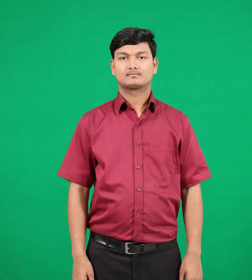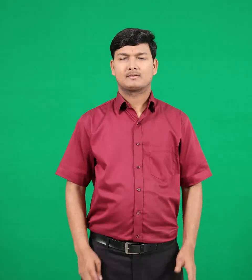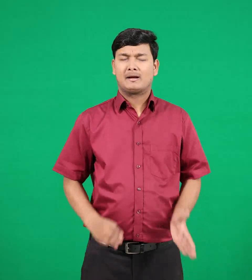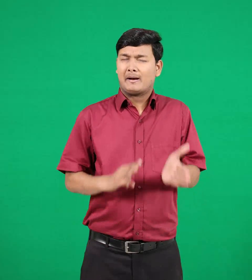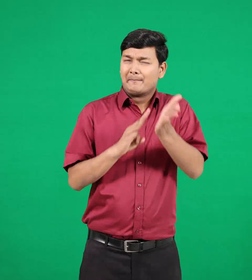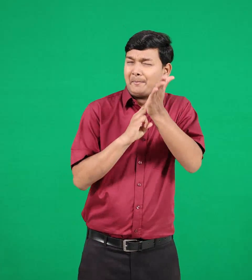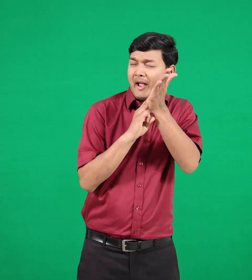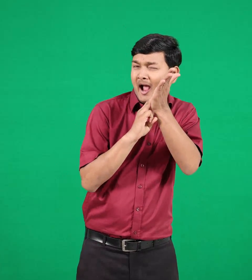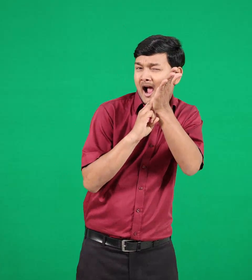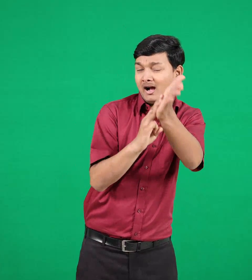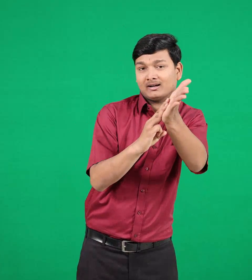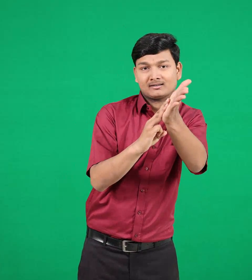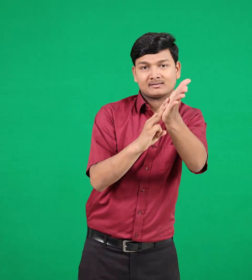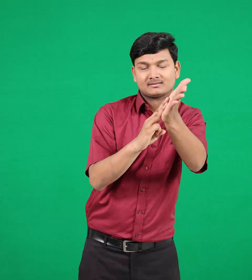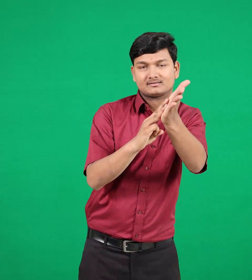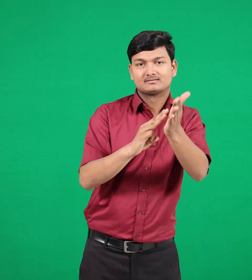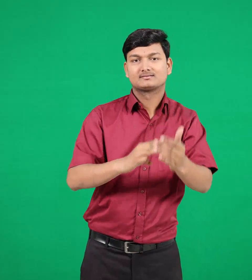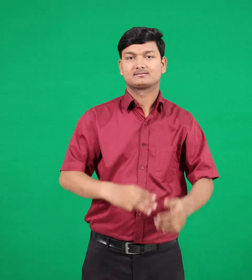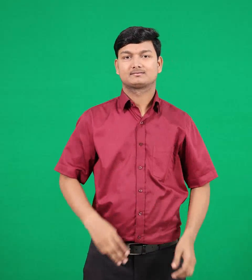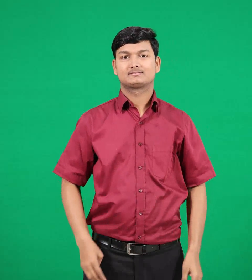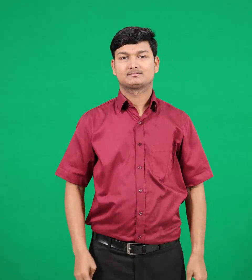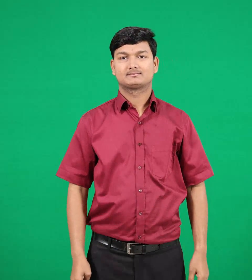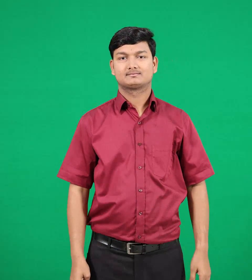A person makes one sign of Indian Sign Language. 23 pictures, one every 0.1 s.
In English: million
